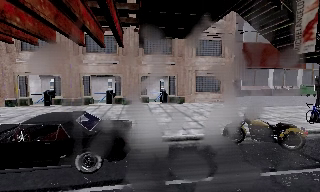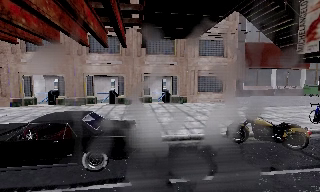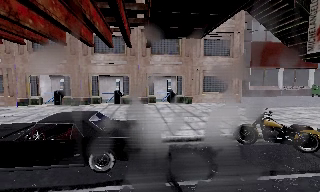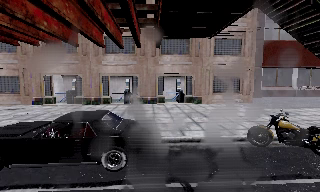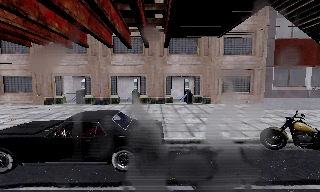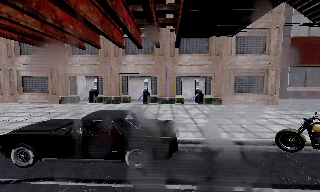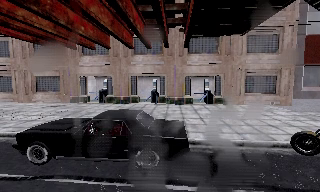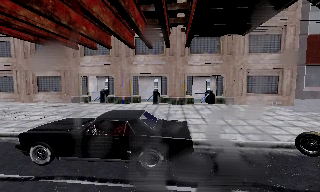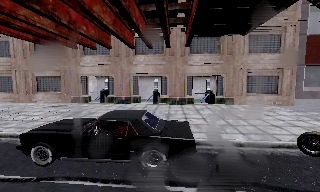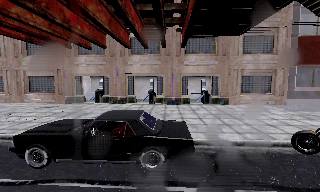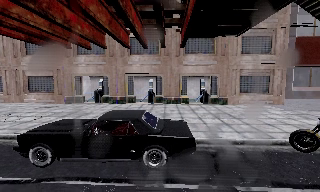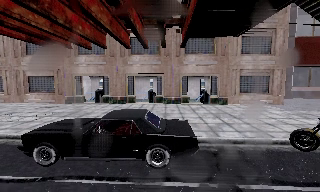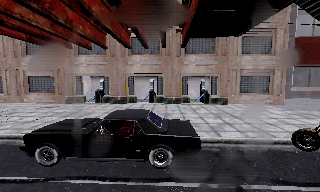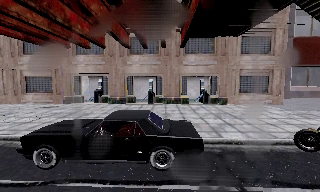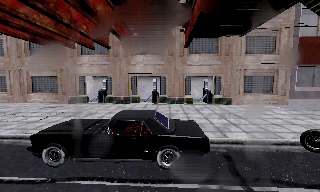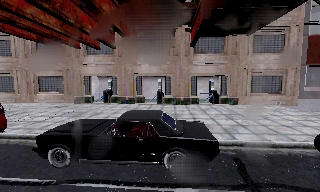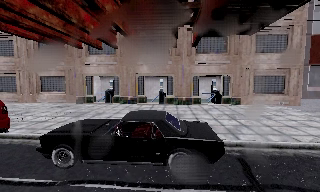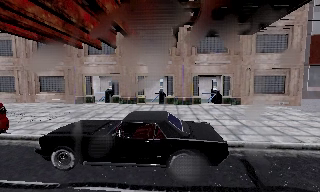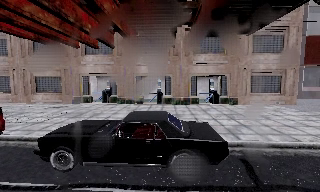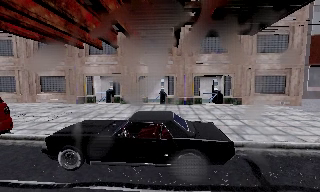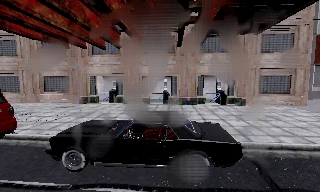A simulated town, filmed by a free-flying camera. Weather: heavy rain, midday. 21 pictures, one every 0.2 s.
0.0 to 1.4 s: The scene slides to the right, as the camera pans about 15 degrees to its left. It travels to its left, about 0.5 m, so close, fixed things drift to the right.
1.4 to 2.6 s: The camera shifts only a little, or ends up much as it began.
2.6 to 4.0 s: The camera travels to its left, about 0.5 m, so close, fixed things drift to the right.
The film runs forward here.
